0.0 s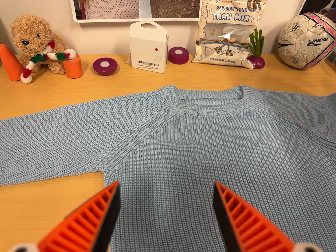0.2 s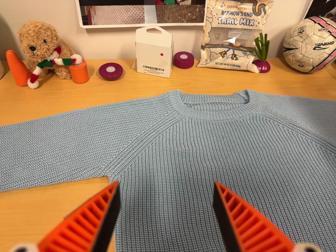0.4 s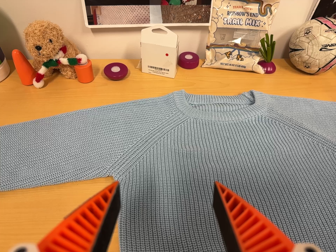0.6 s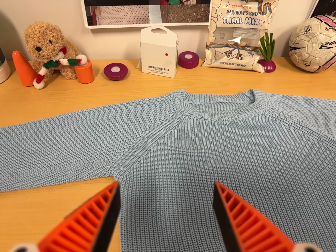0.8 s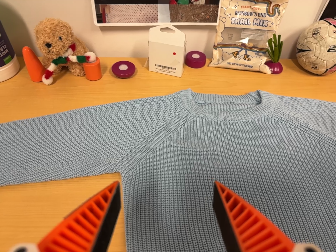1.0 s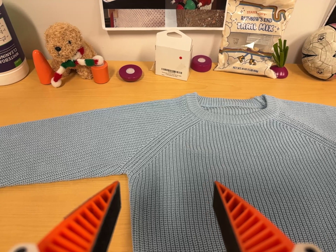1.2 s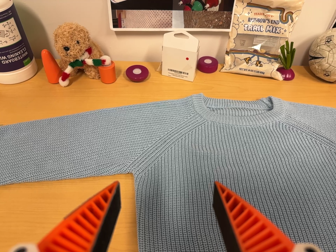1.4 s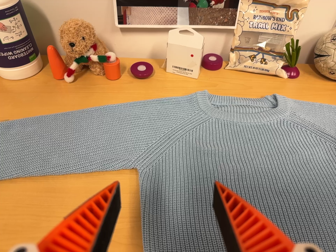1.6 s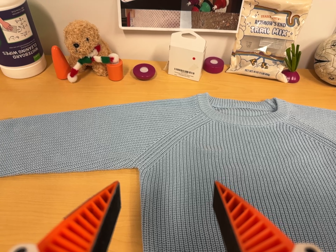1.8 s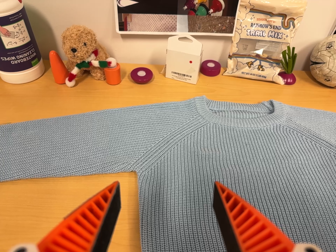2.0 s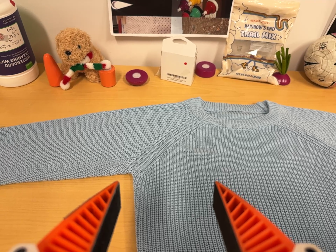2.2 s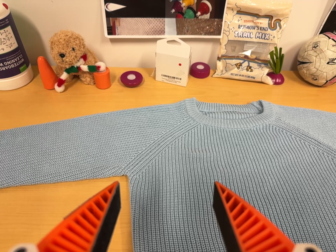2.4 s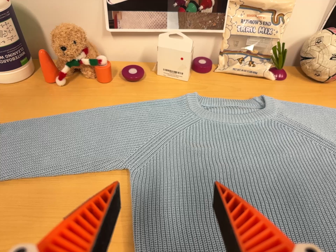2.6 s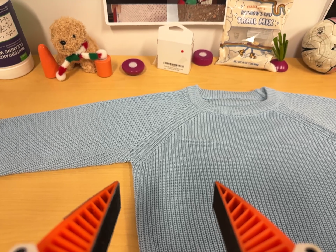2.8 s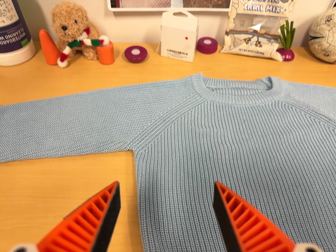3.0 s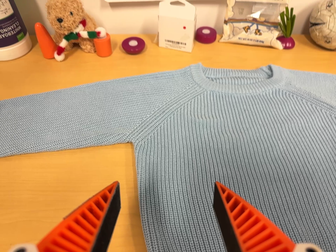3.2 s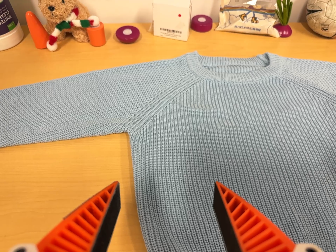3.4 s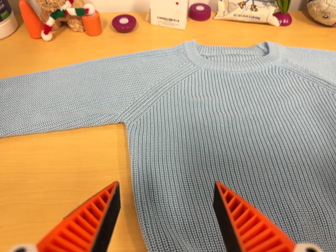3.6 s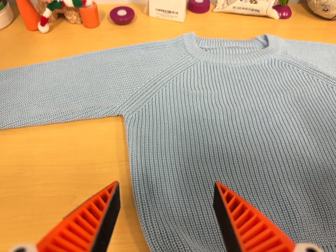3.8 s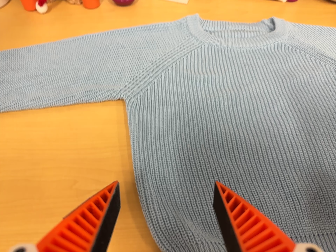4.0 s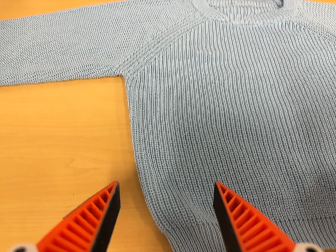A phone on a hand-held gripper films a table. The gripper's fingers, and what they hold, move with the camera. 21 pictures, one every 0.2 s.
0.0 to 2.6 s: The camera shifts only a little, or ends up much as it began.
2.6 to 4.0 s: The camera travels forward, about 6 cm, so what stands in front looms larger. Its aim tips toward the bottom of its view by about 15 degrees, and the scene shifts upward.
The film runs backward here.
